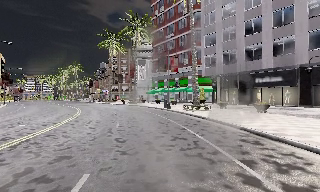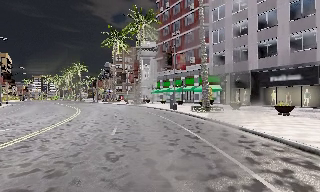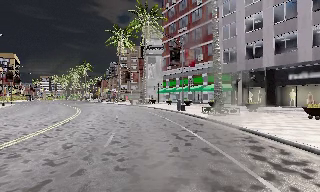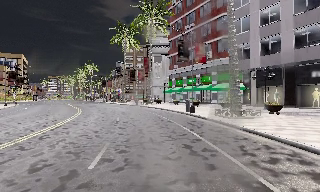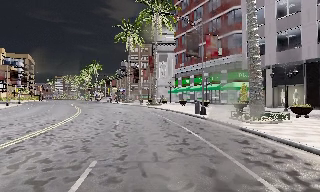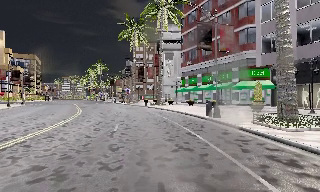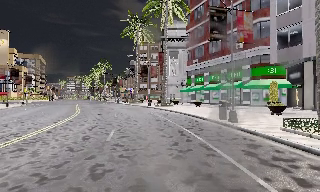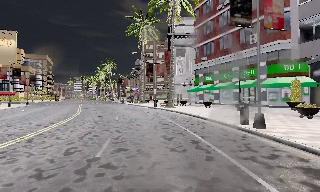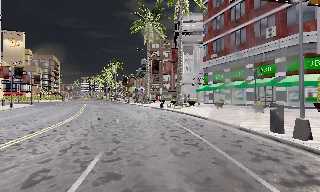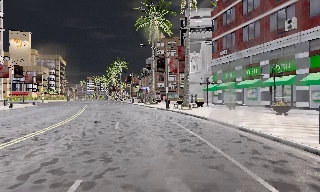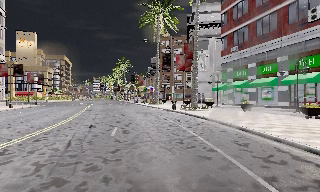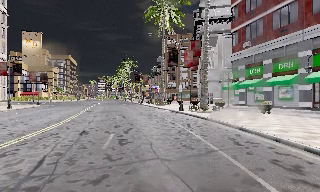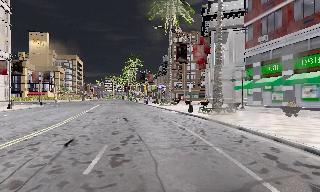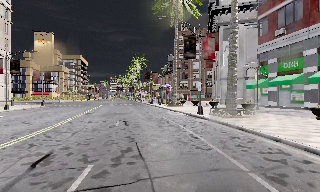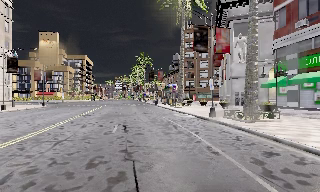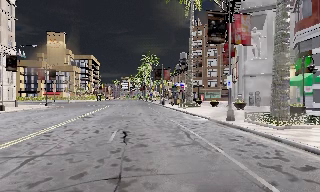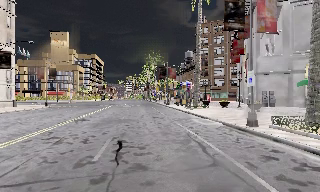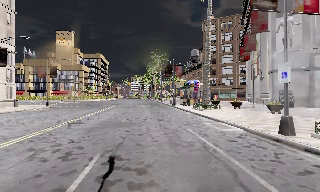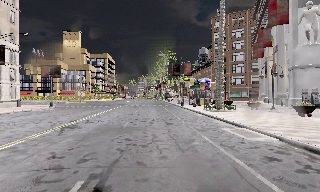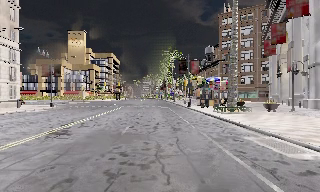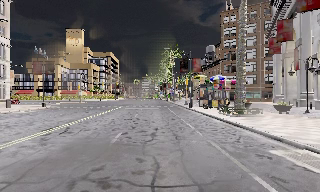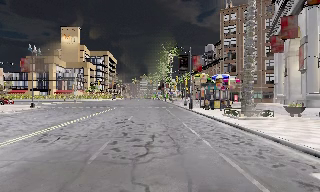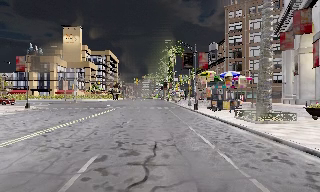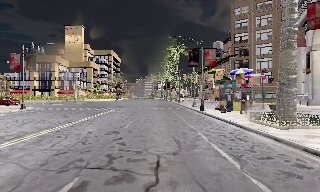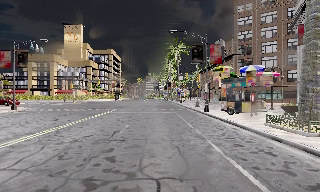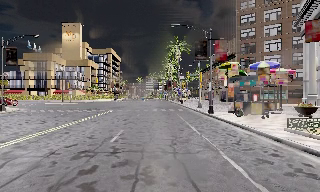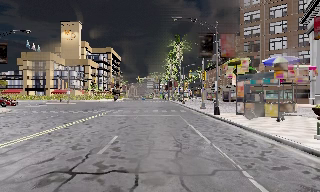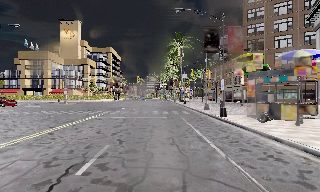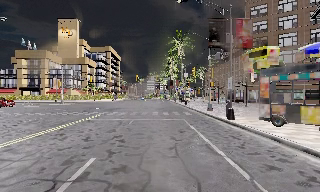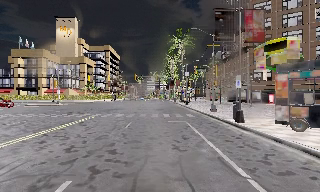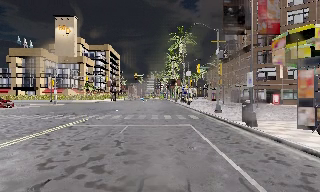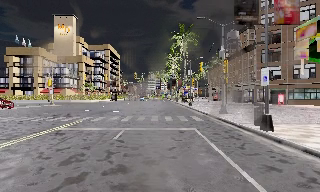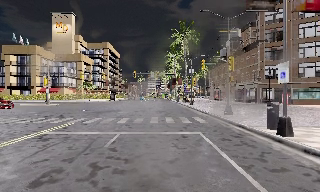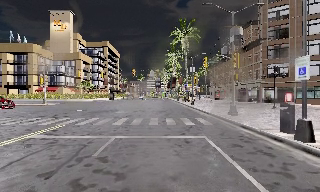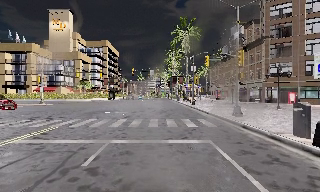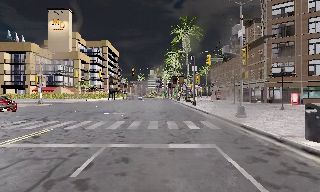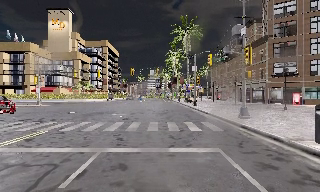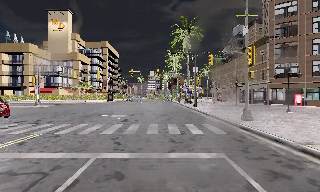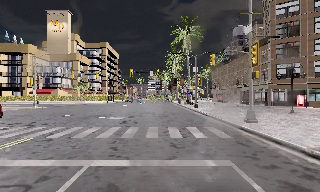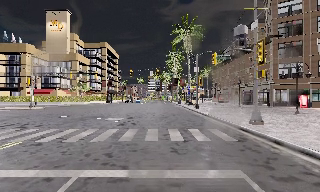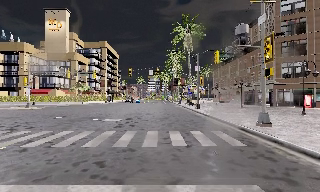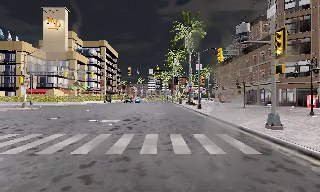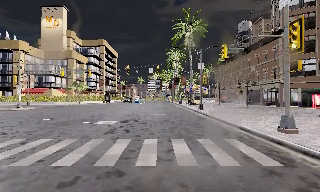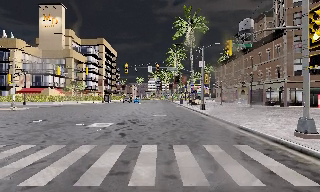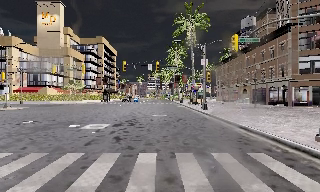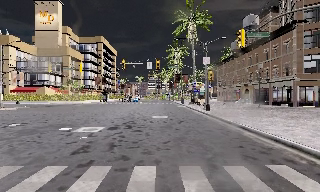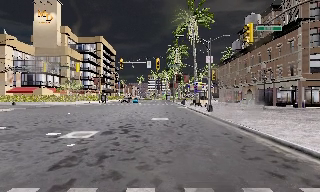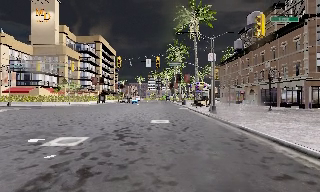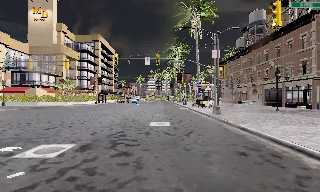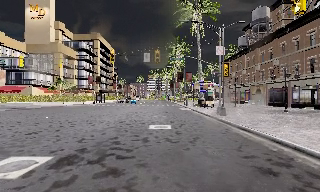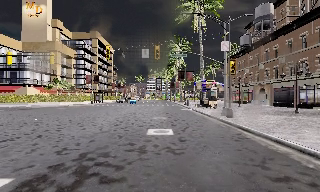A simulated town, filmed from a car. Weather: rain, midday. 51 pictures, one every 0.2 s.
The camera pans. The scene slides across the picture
to the right.
The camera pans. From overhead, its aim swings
counterclockwise.
0.0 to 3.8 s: The camera swings to its left by about 35 degrees, and the scene slides to the right. It travels forward, about 30 m.
3.8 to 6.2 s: The camera travels forward, about 15 m, so what stands in front looms larger.
6.2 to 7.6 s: The camera travels forward, about 4 m, so what stands in front looms larger. It loses speed.
7.6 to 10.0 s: The camera travels forward, about 11 m, so what stands in front looms larger. It gains speed.
The film runs forward here.
